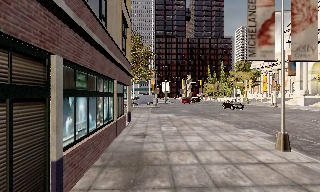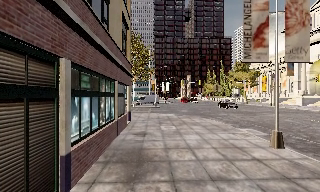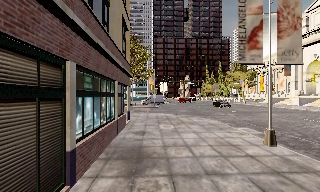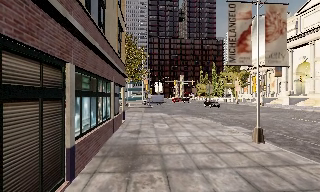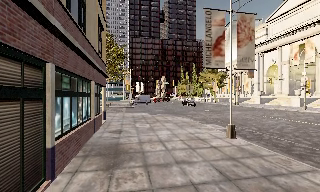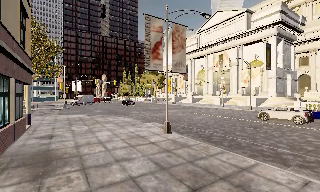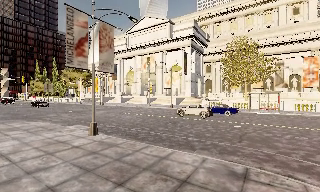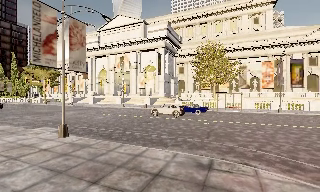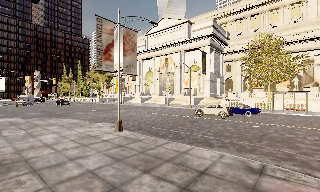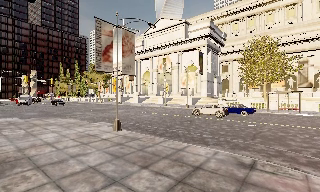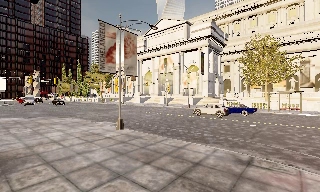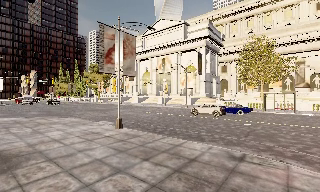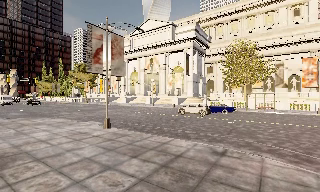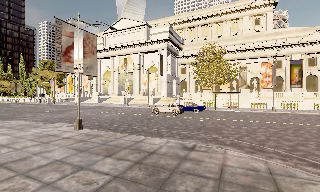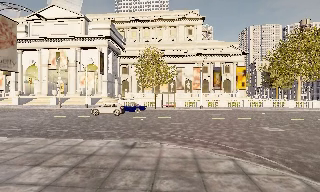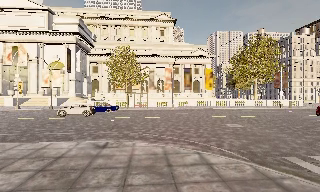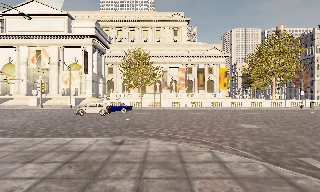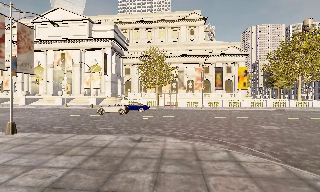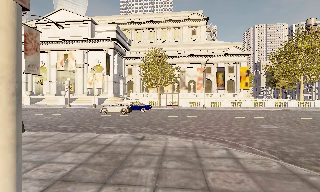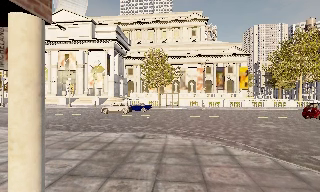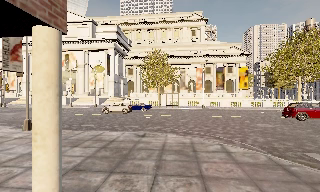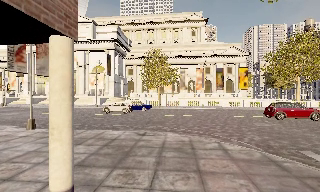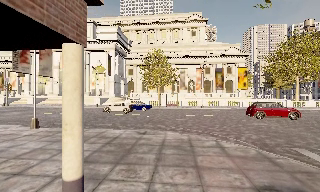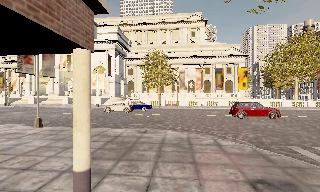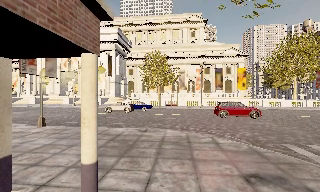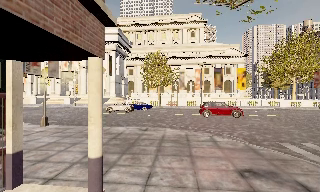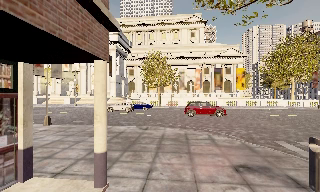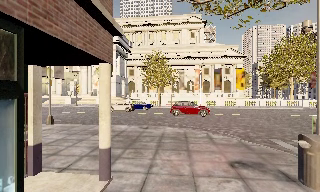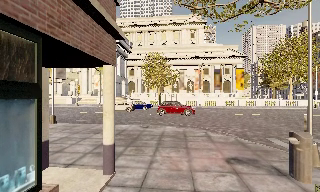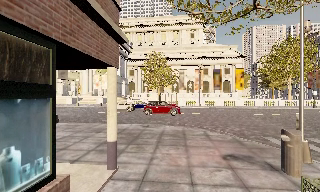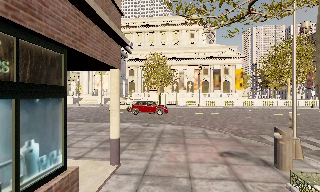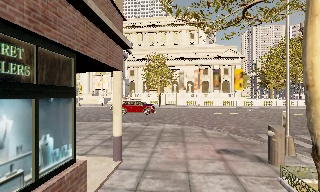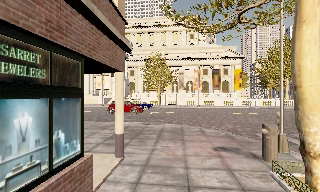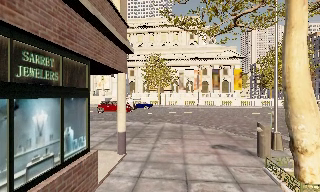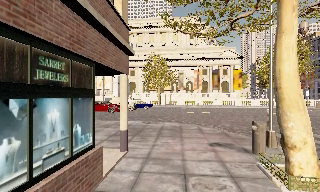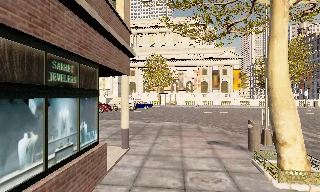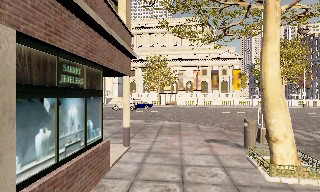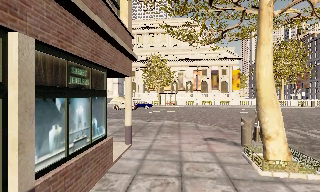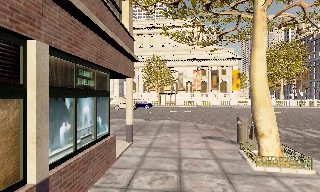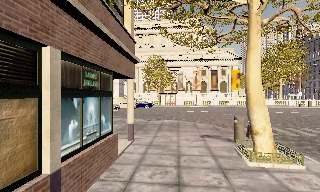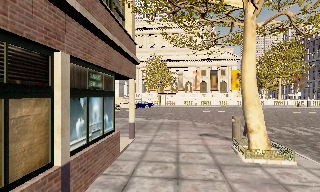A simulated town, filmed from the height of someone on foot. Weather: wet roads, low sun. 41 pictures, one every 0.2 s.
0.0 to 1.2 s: The camera pans to its right, which is clockwise from overhead, by about 55 degrees. It travels backward, about 1.5 m.
1.2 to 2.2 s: The camera travels backward, about 1.5 m, so what stands in front gets smaller.
2.2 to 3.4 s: The camera swings to its right by about 35 degrees, and the scene slides to the left. It travels backward, about 1.5 m.
3.4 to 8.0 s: The camera travels backward, about 7 m, so what stands in front gets smaller.
The film runs backward here.
